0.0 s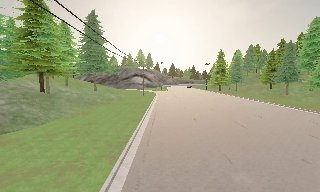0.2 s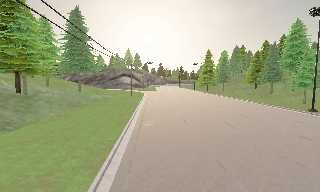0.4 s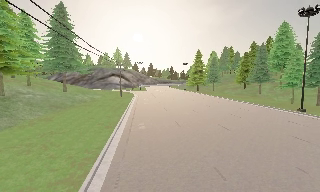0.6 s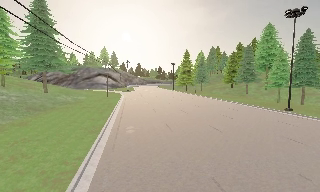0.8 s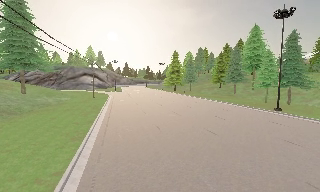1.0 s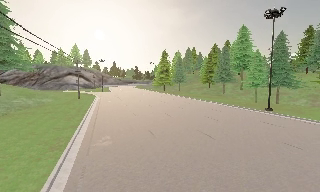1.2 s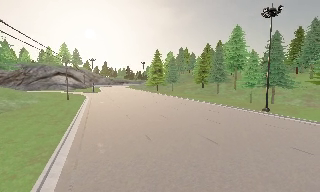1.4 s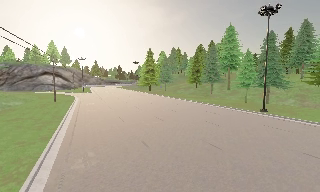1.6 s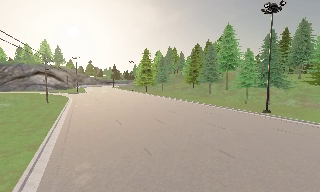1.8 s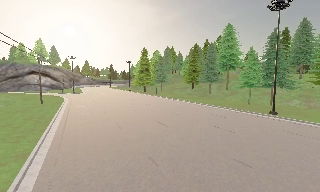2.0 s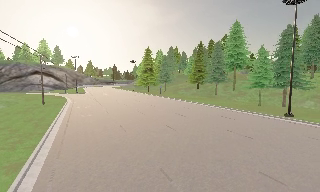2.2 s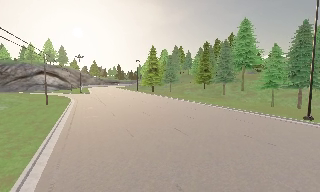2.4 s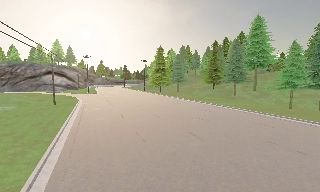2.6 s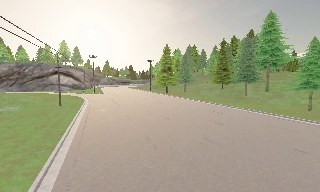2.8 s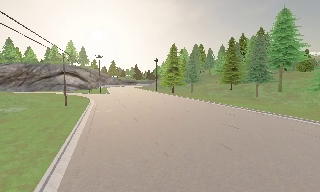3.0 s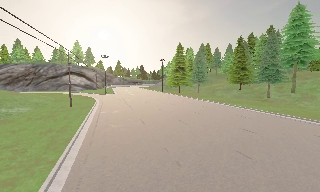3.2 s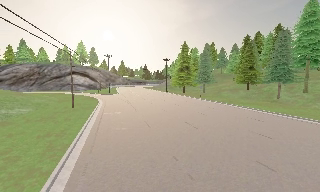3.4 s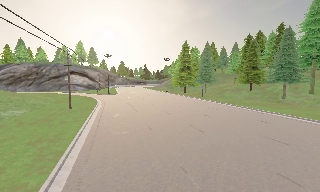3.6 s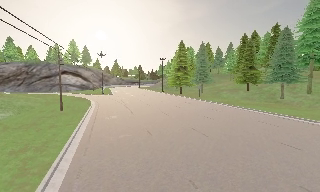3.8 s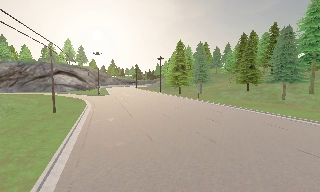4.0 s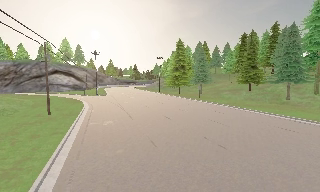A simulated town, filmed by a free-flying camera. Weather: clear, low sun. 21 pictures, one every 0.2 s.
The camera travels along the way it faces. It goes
forward.
0.0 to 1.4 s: The camera swings to its right by about 25 degrees, and the scene slides to the left. It travels forward, about 7 m, so what stands in front looms larger.
1.4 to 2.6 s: The camera travels forward and to its left, about 7 m, so what stands in front looms larger.
2.6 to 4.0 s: The camera travels forward, about 7 m, so what stands in front looms larger.
The film runs forward here.
